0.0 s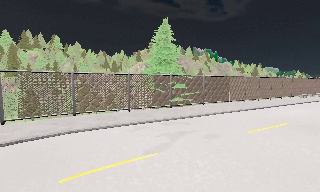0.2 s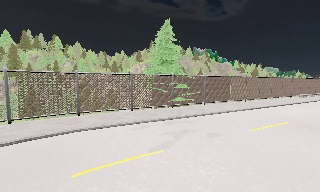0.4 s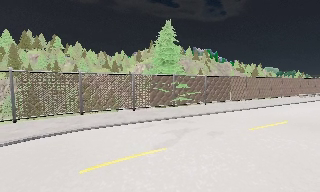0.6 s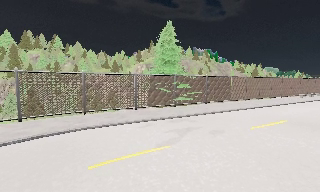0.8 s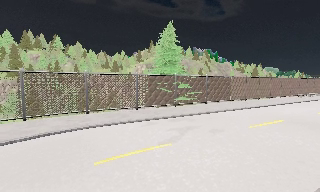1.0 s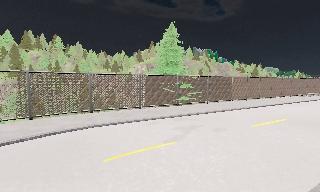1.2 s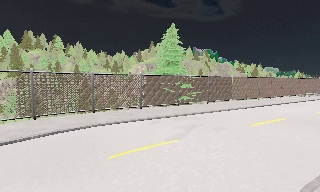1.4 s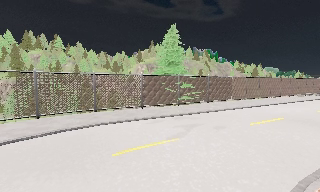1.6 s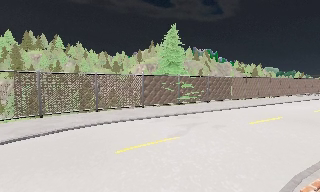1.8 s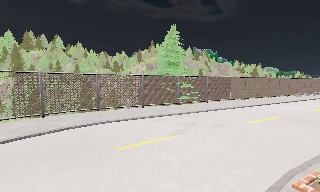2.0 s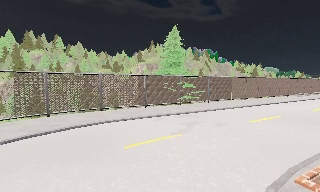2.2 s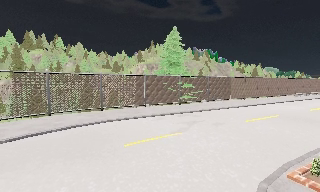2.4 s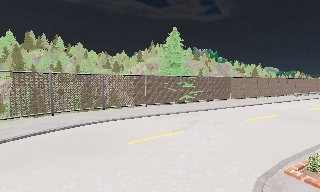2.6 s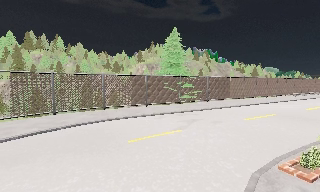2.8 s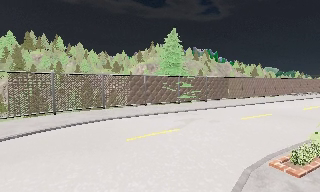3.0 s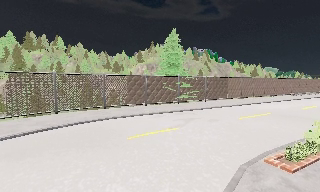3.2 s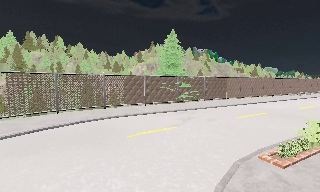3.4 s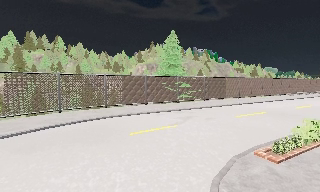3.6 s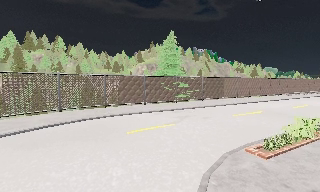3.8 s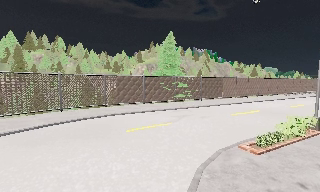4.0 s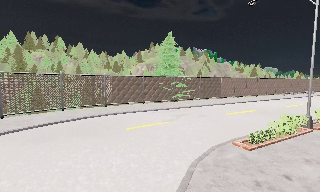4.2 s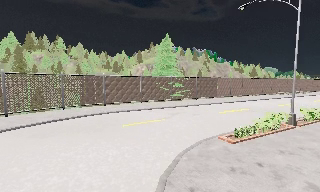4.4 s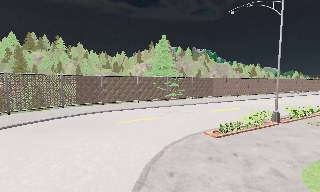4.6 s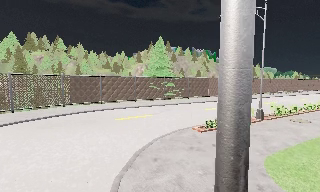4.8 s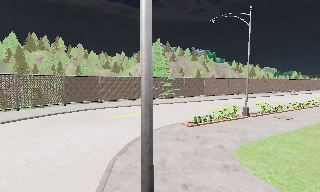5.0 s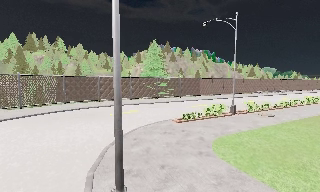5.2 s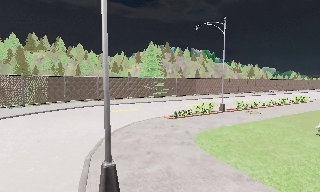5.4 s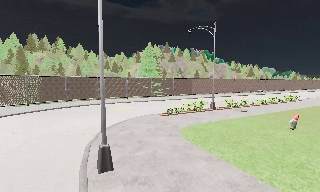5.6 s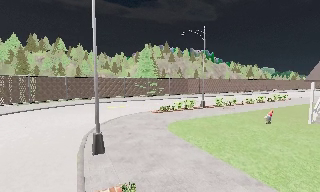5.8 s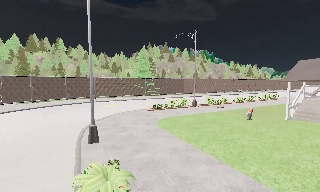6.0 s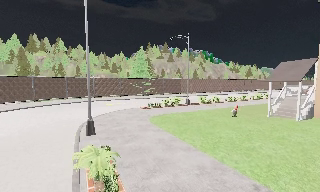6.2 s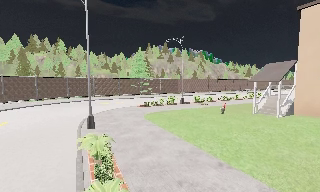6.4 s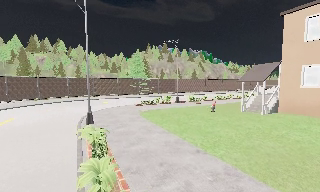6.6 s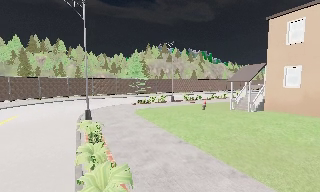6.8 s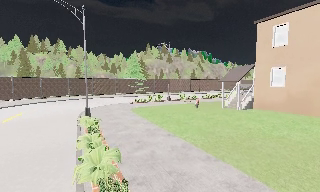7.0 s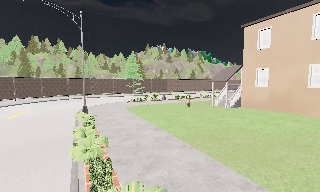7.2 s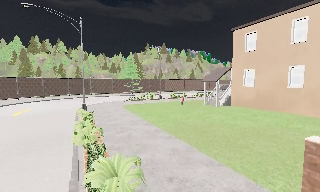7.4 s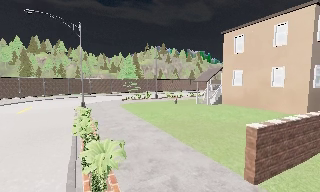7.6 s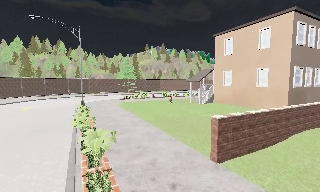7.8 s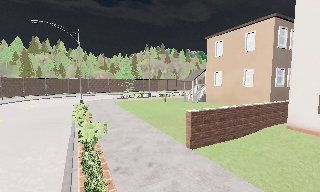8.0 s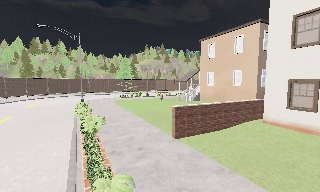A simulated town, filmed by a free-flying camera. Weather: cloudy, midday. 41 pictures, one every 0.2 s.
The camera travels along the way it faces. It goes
backward.
0.0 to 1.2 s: The camera travels backward and to its left, about 1.5 m, so what stands in front gets smaller.
1.2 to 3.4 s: The camera travels backward, about 2.5 m, so what stands in front gets smaller.
3.4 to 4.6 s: The camera travels backward and to its right, about 3.5 m, so what stands in front gets smaller. It gains speed.
4.6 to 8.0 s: The camera travels backward and to its right, about 18 m, so what stands in front gets smaller.
The film runs backward here.
